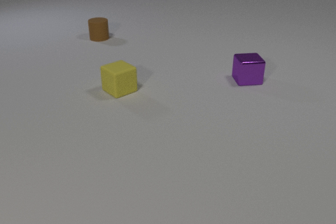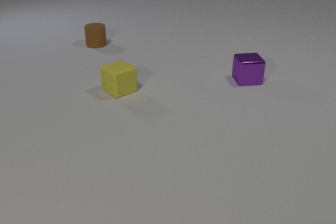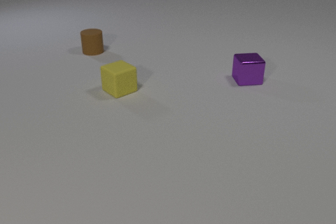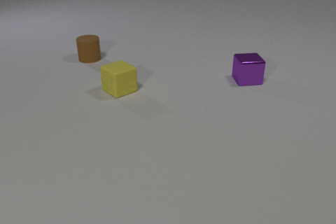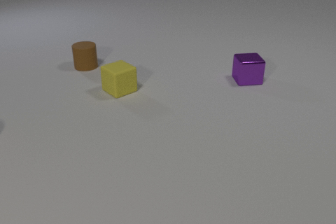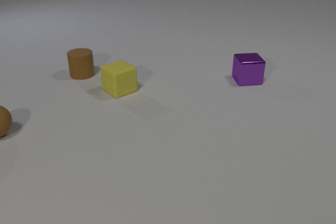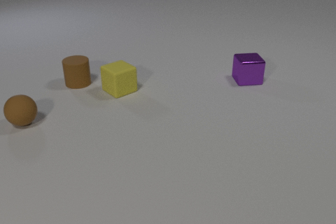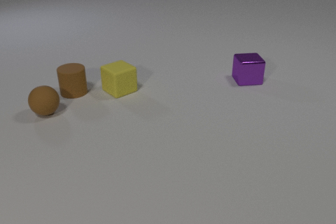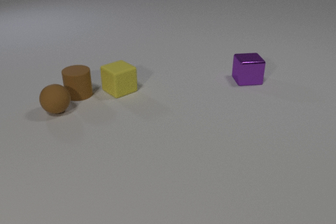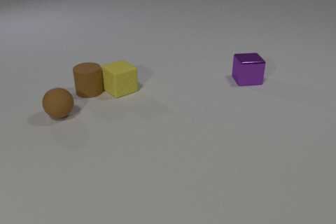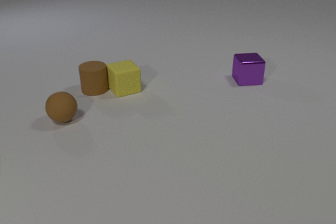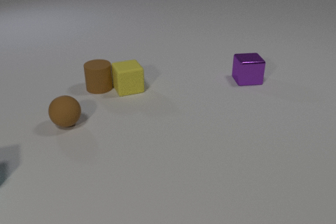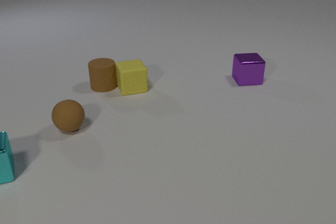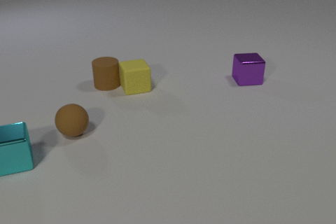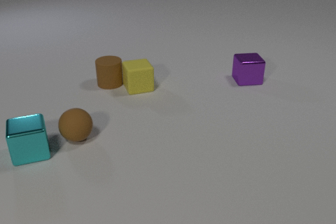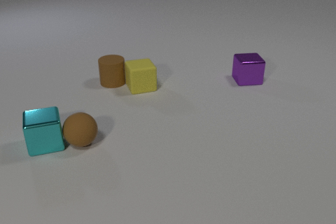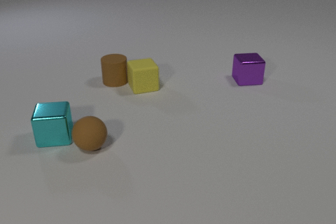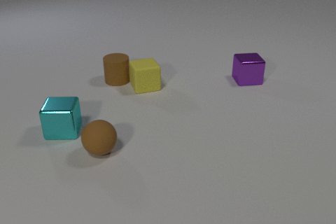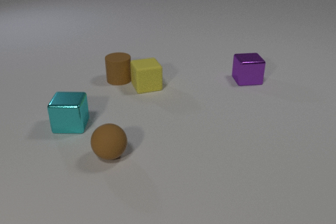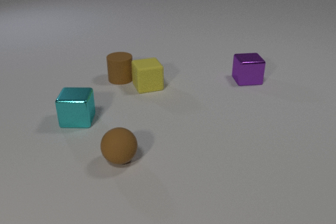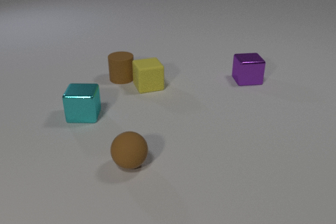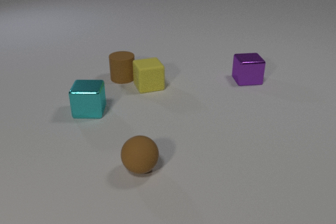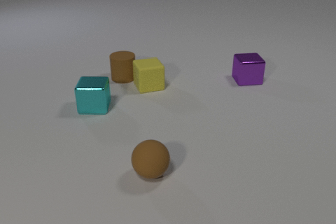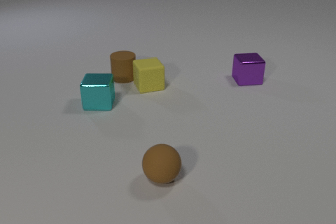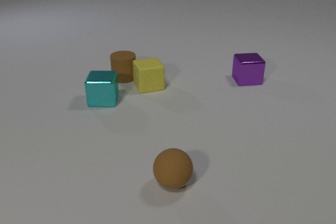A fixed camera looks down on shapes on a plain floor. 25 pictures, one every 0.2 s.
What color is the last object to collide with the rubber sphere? cyan.
How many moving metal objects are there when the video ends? 1.
Are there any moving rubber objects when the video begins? yes.
0.0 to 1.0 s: The brown rubber cylinder slides toward the camera. The brown rubber sphere comes in at the left edge, rolls to the right.
1.0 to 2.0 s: The brown rubber cylinder slides toward the camera. The brown rubber sphere rolls to the right. The brown rubber cylinder and the brown rubber sphere collide. The brown rubber cylinder and the yellow rubber cube collide.
2.0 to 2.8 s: The brown rubber cylinder slides to the right and away from the camera. The brown rubber sphere rolls toward the camera. The yellow rubber cube slides to the right. The cyan metal cube comes in at the left edge, slides to the right and away from the camera.
2.8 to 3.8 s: The brown rubber cylinder slides to the right and away from the camera. The brown rubber sphere rolls toward the camera and to the right. The yellow rubber cube slides to the right. The cyan metal cube slides away from the camera and to the right, spins so that its near face slides to the left, clockwise seen from above. The brown rubber sphere and the cyan metal cube collide.
3.8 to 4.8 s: The brown rubber sphere rolls to the right and toward the camera. The cyan metal cube slides away from the camera and to the right.
